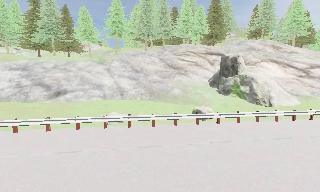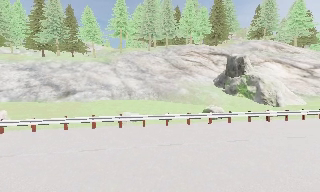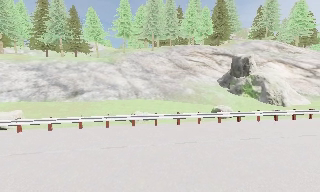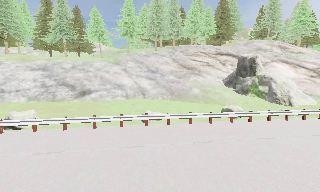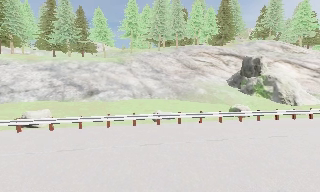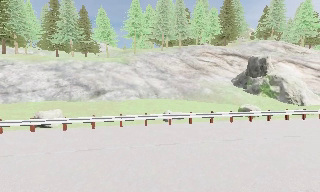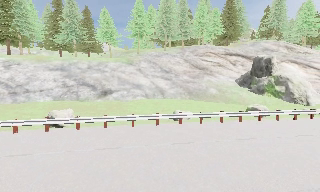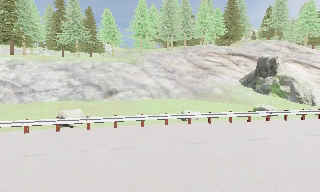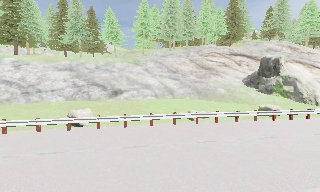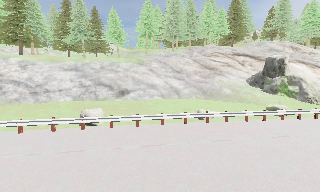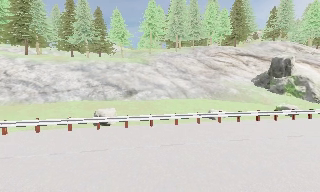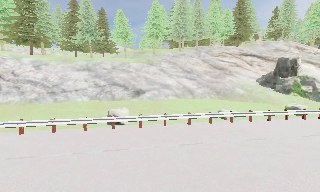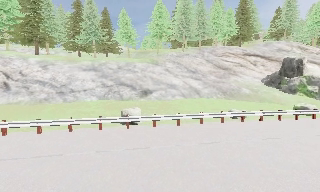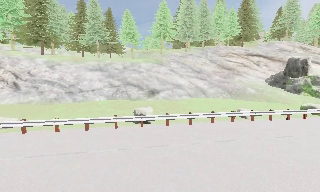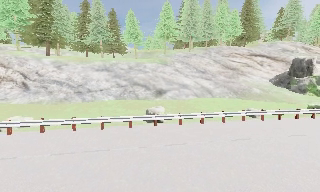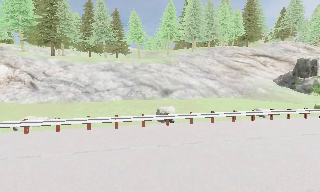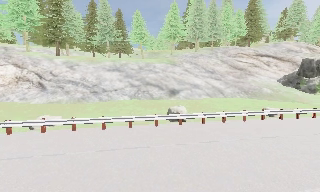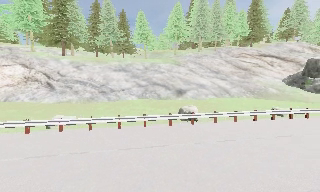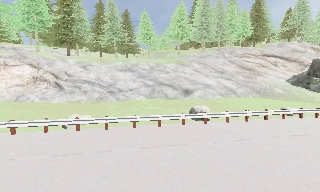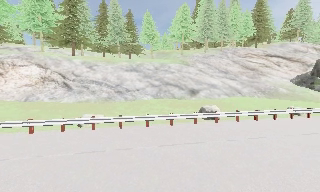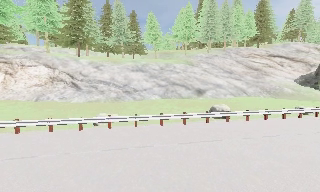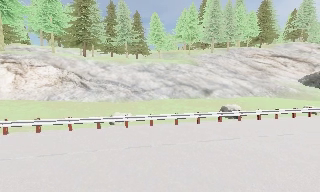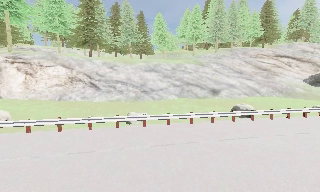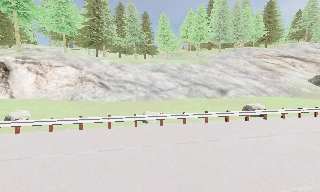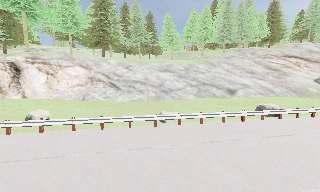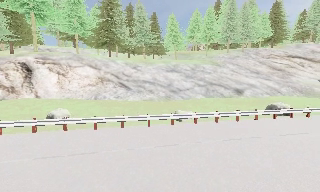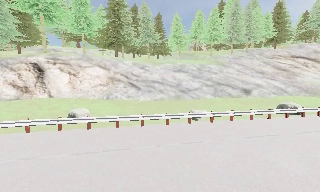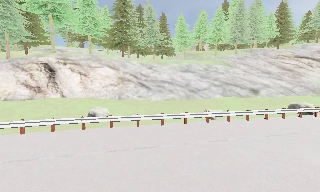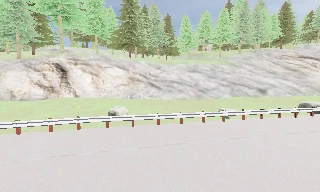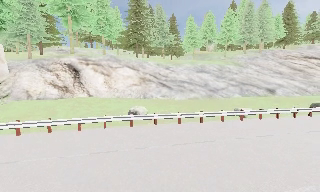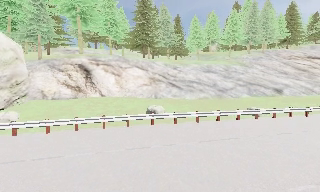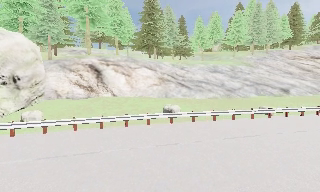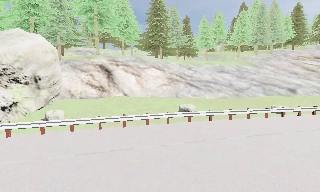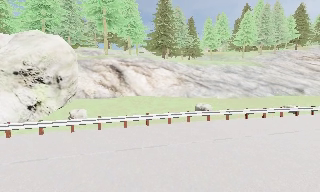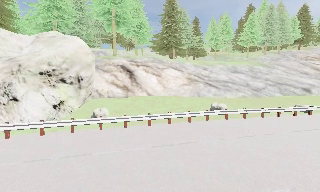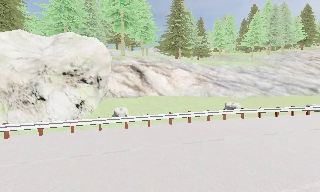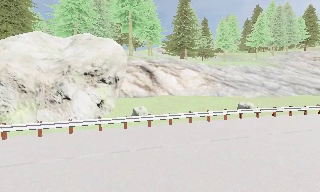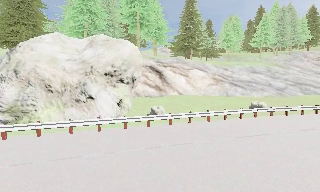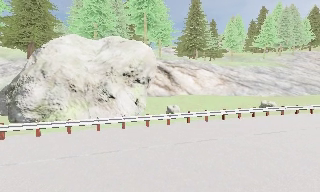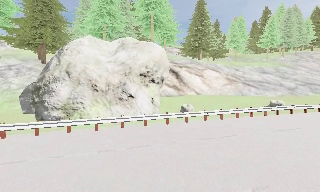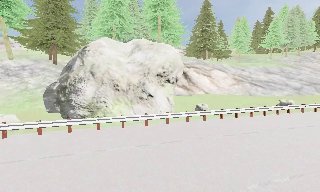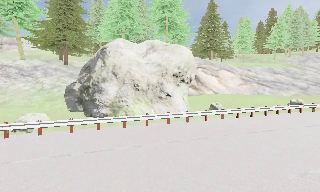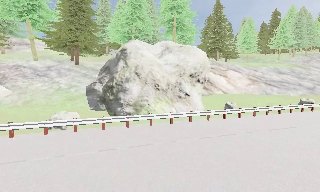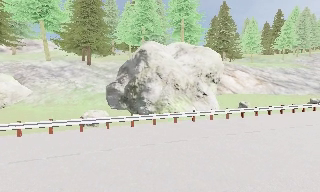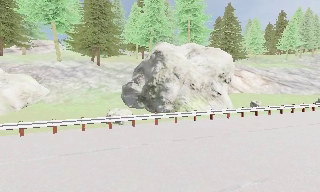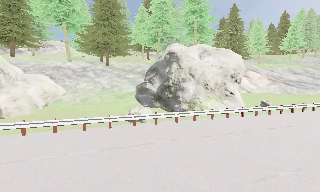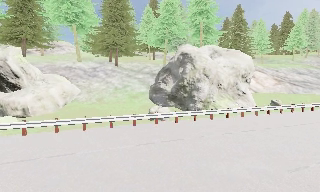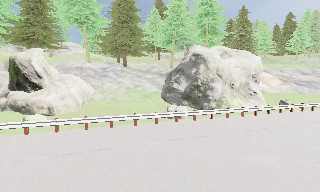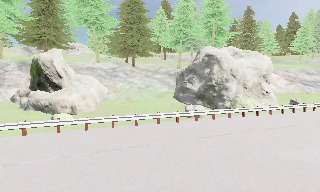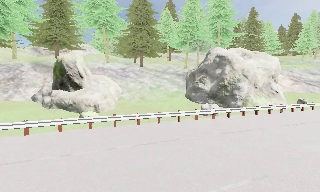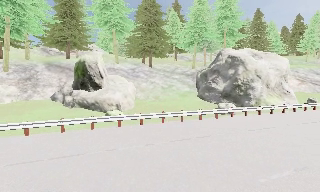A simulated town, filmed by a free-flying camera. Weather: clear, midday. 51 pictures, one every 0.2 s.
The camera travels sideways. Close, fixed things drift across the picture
to the right.
0.0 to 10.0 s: The camera travels to its left, about 55 m, so close, fixed things drift to the right. It gains speed.
The film runs backward here.
